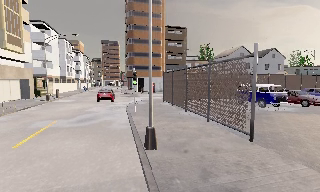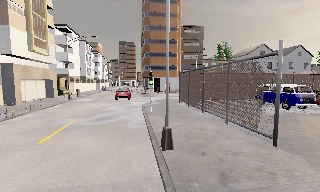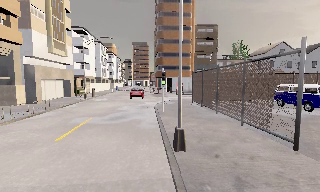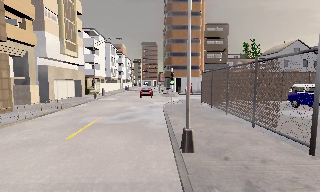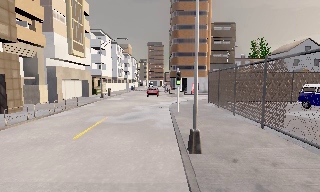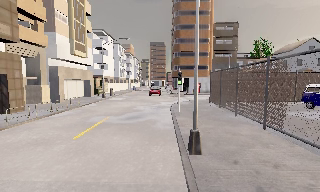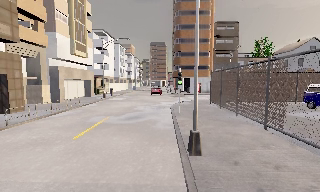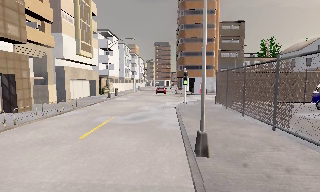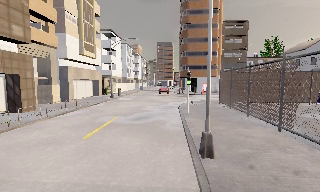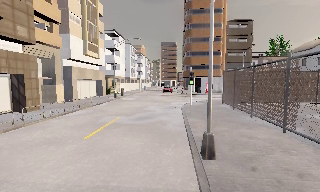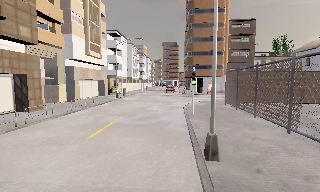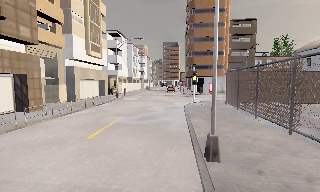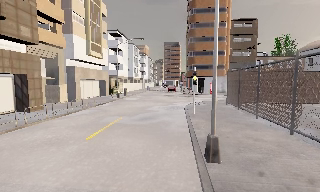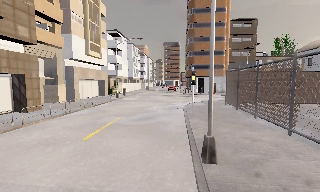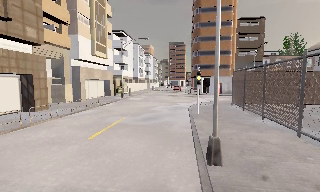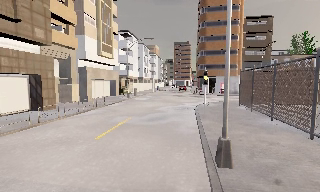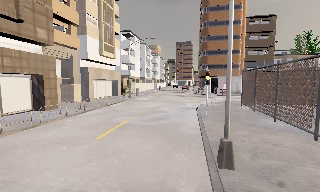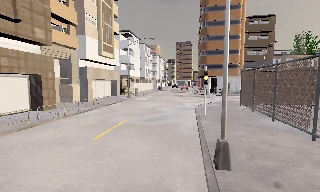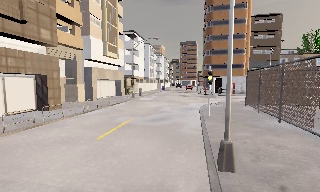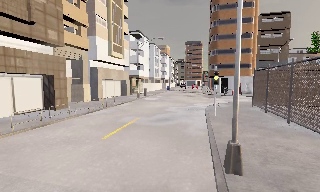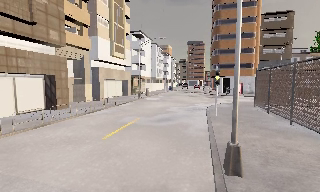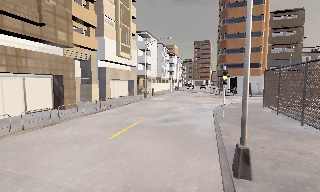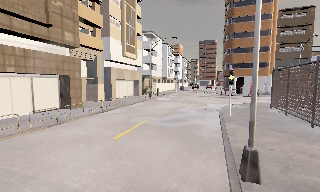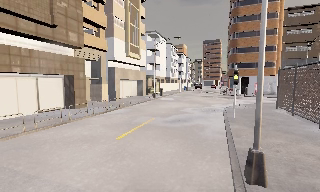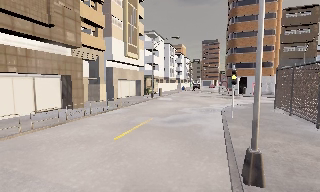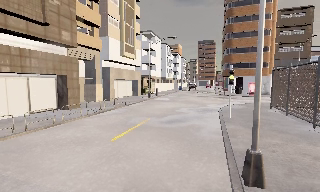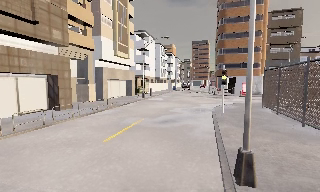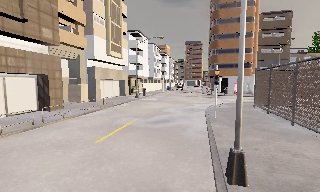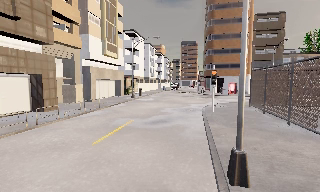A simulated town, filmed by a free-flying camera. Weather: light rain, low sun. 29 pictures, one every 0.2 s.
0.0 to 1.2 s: The scene slides to the right, as the camera pans about 15 degrees to its left.
1.2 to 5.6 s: The camera swings to its left by about 10 degrees, and the scene slides to the right. It travels forward, about 1 m, so what stands in front looms larger.
The film runs forward here.
